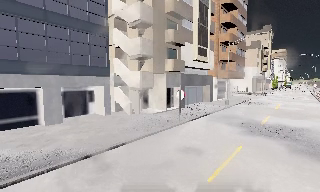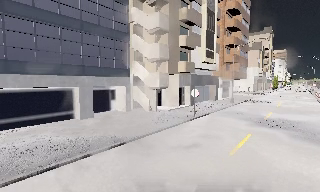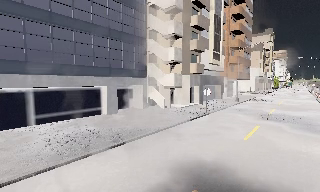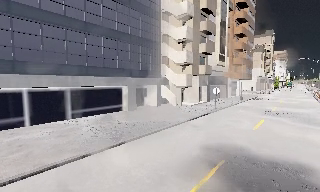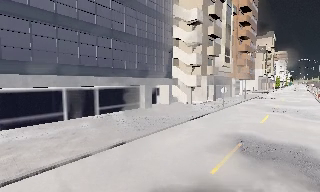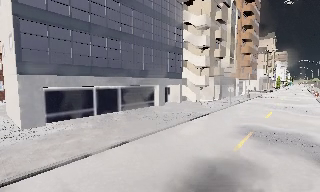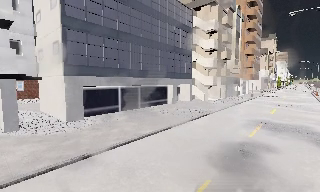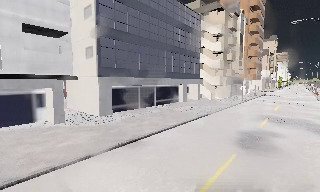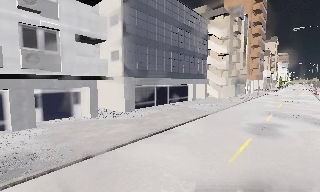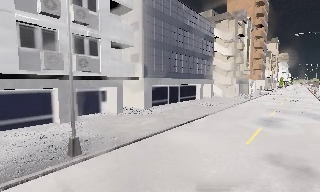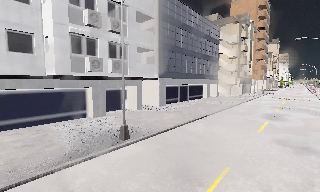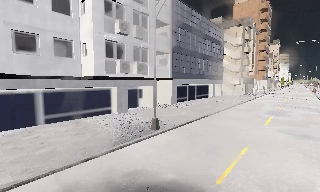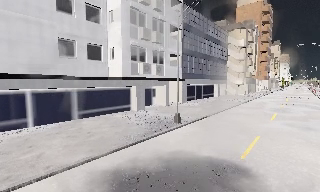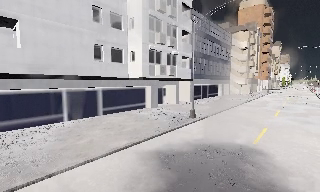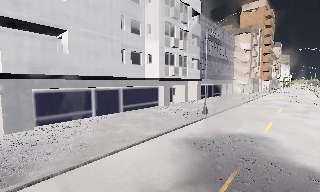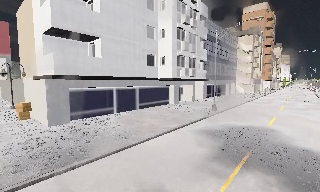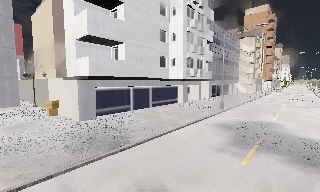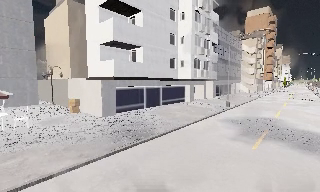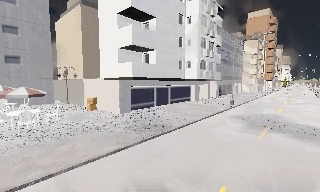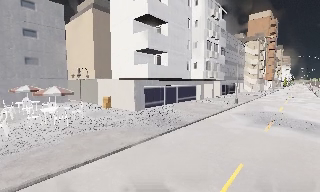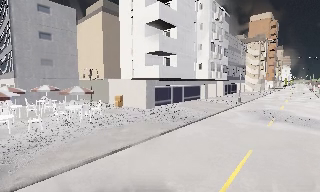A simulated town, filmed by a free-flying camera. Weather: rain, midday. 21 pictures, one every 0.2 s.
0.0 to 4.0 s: The camera travels backward and to its left, about 40 m, so what stands in front gets smaller.
The film runs backward here.
